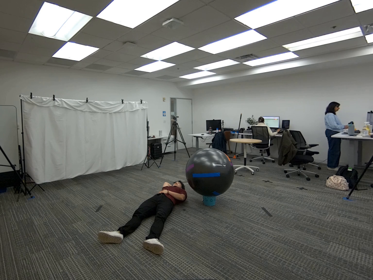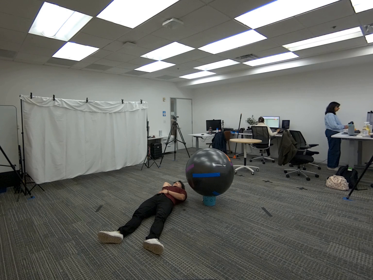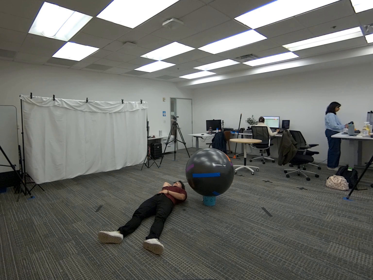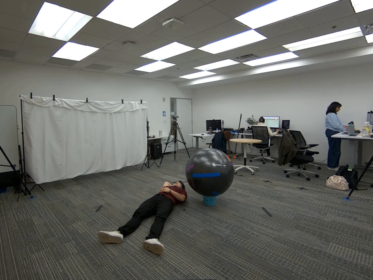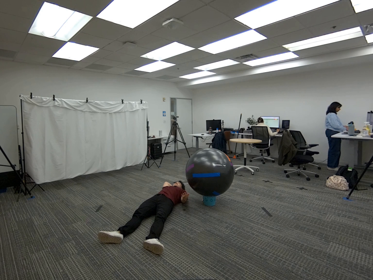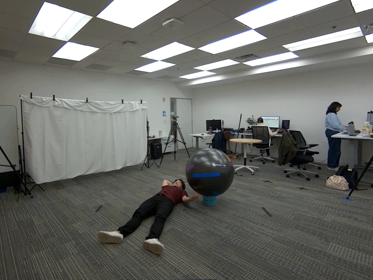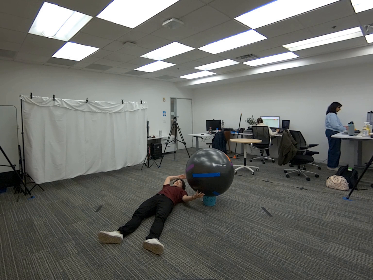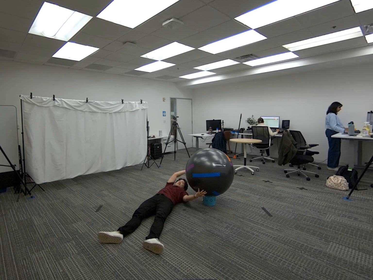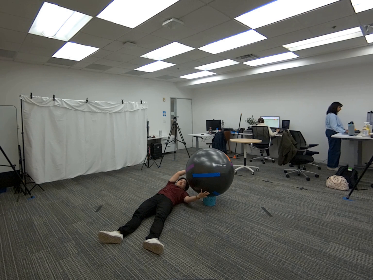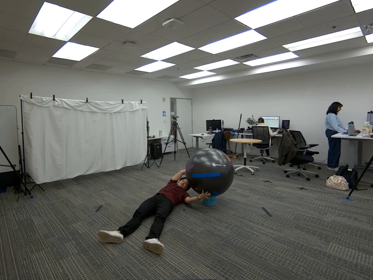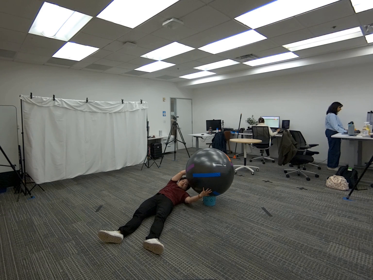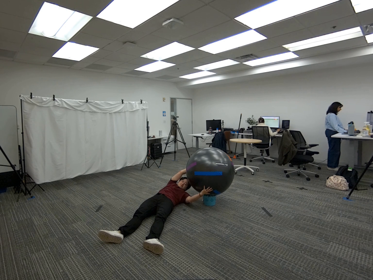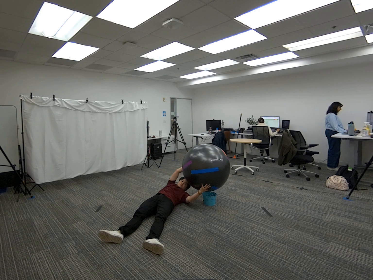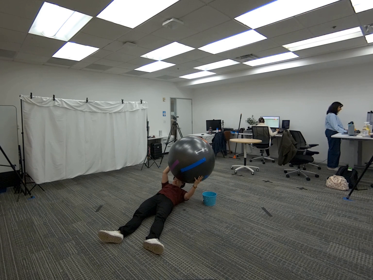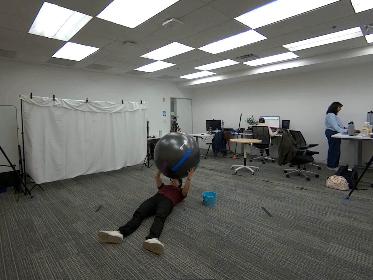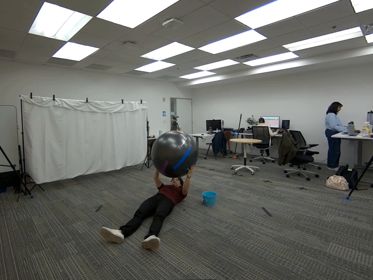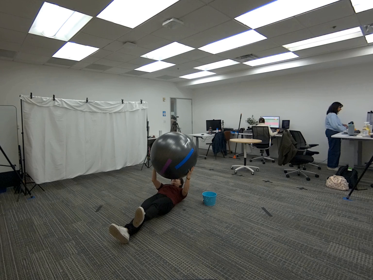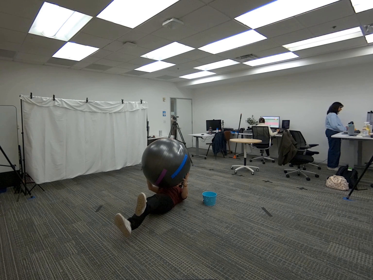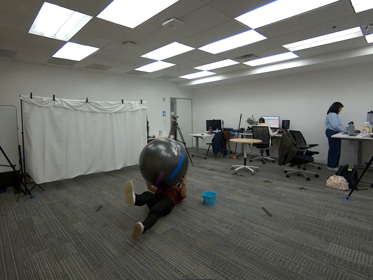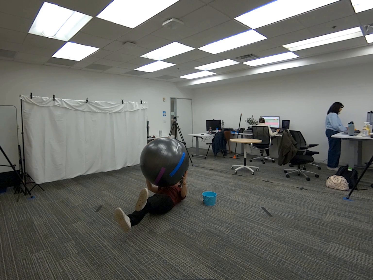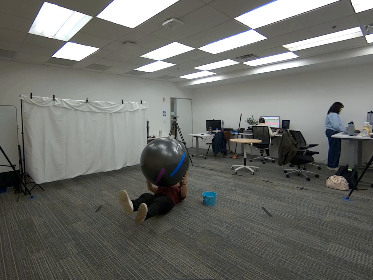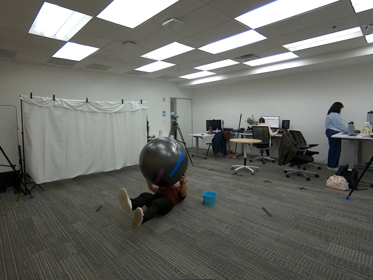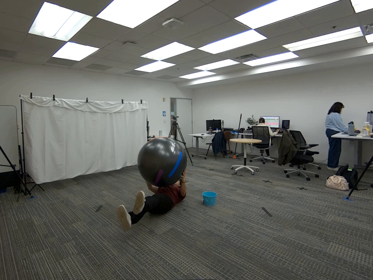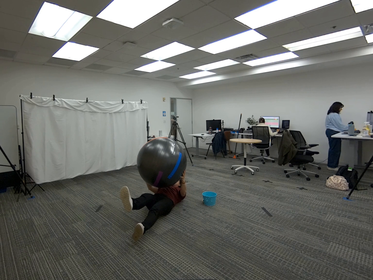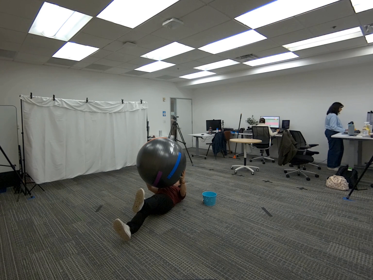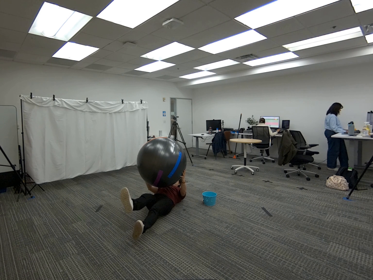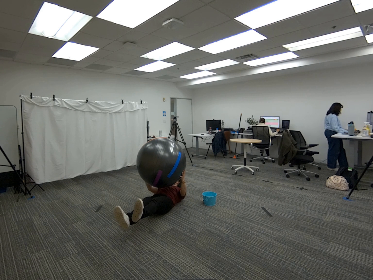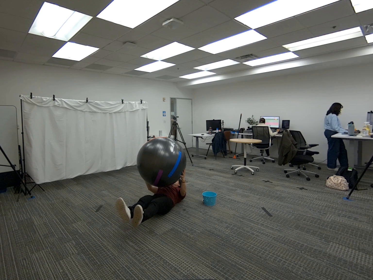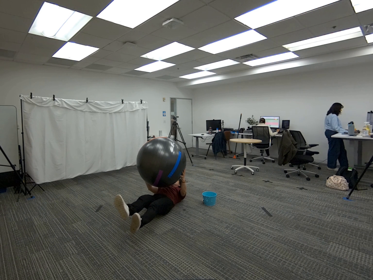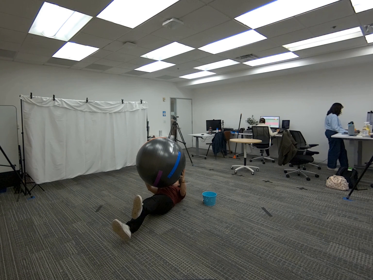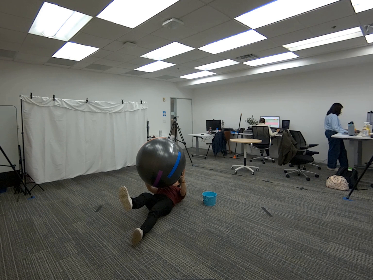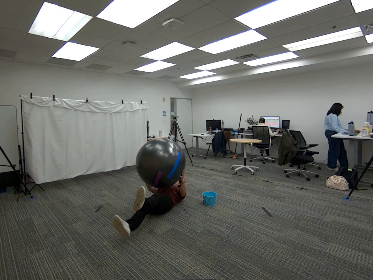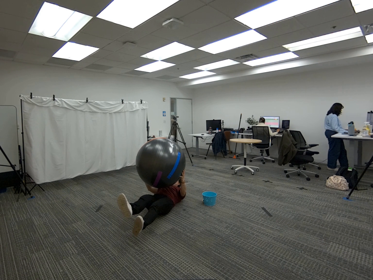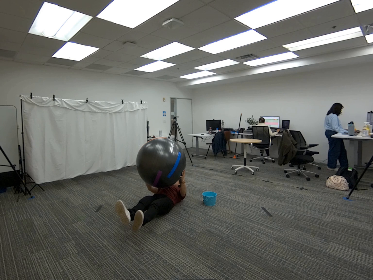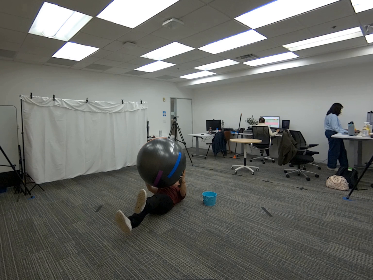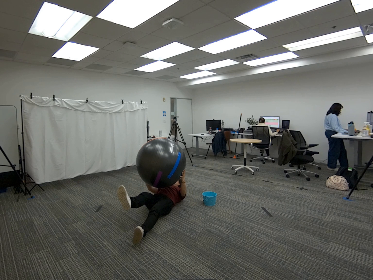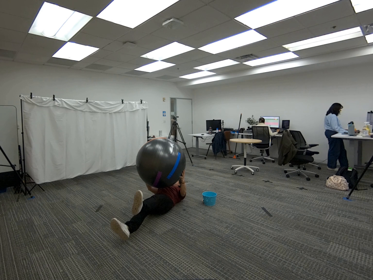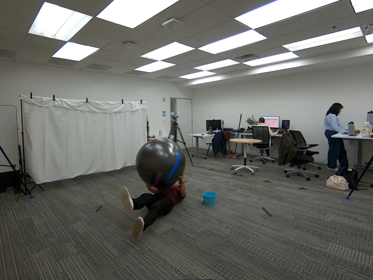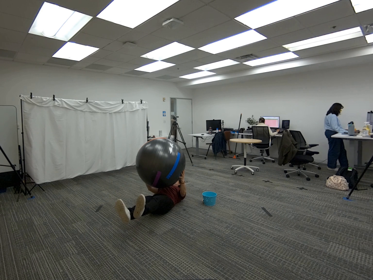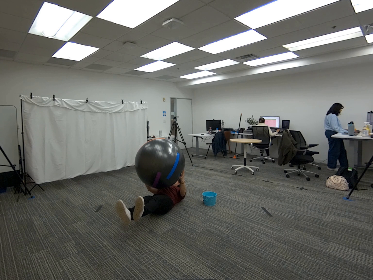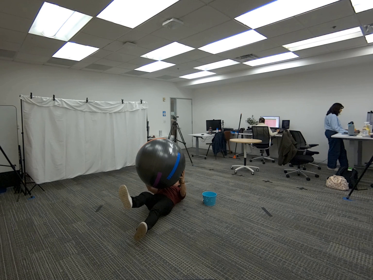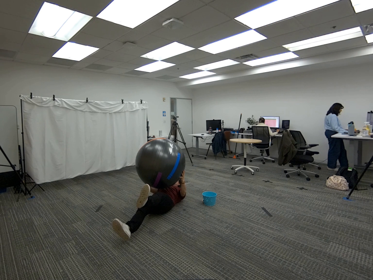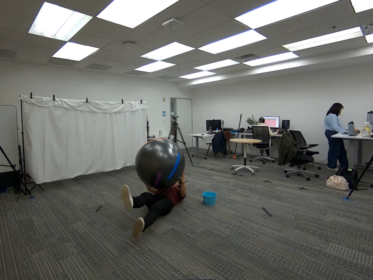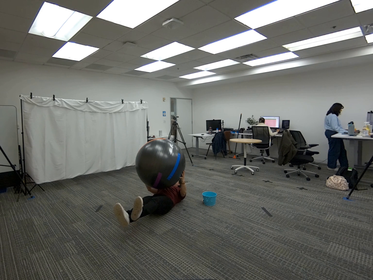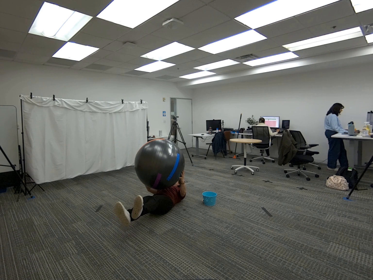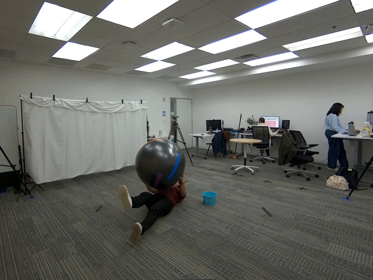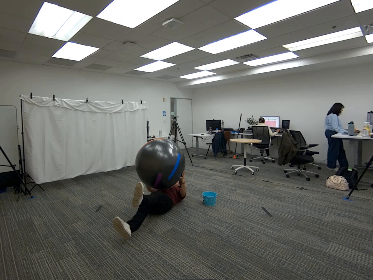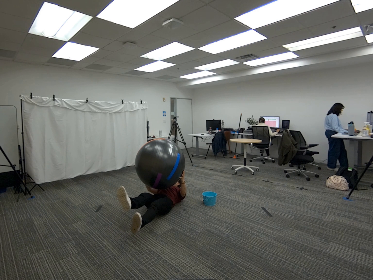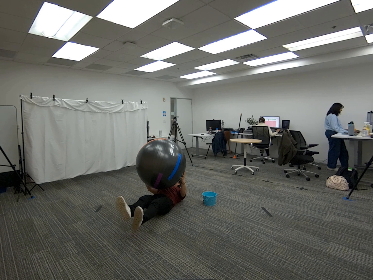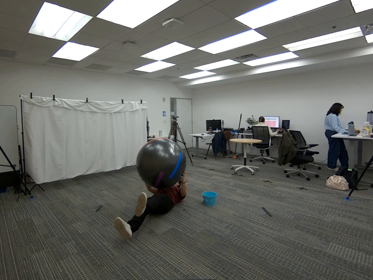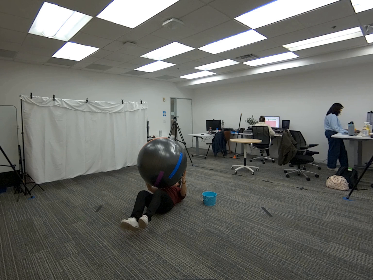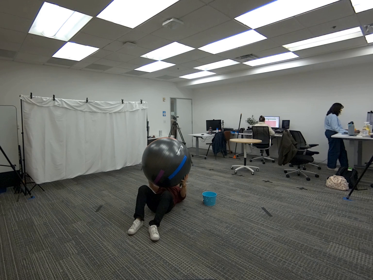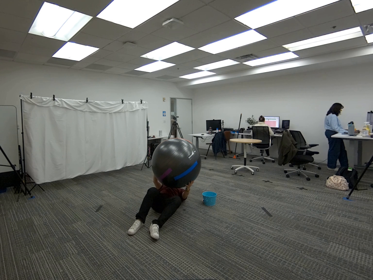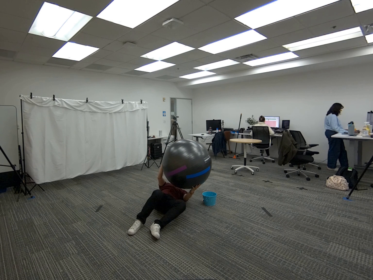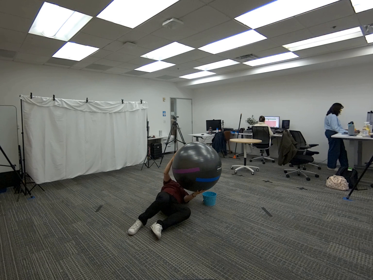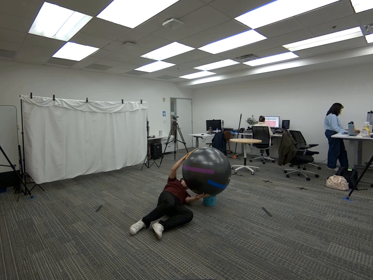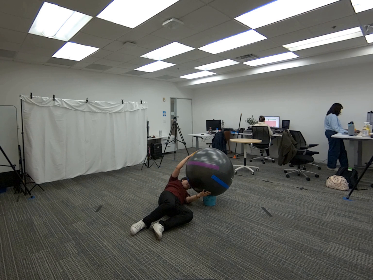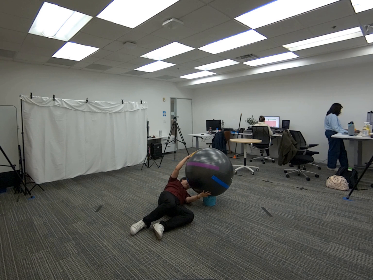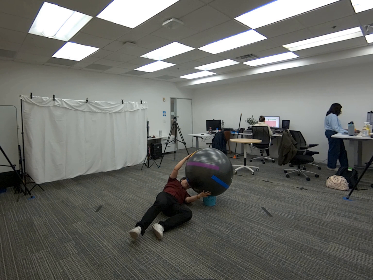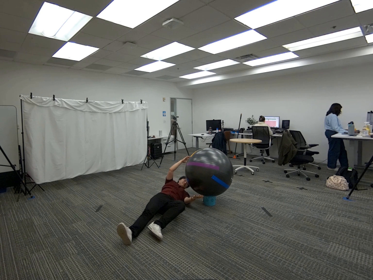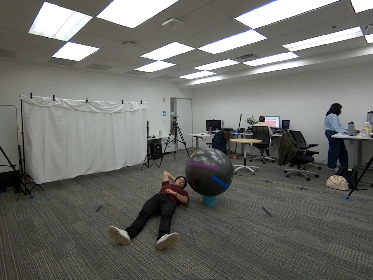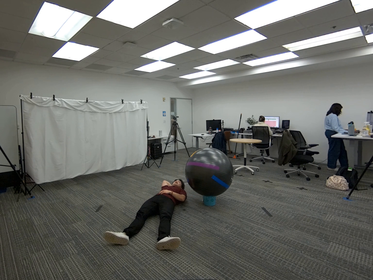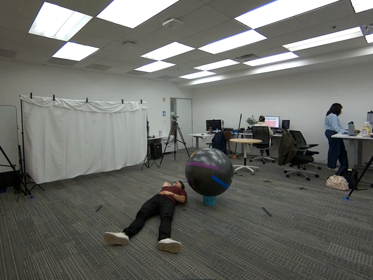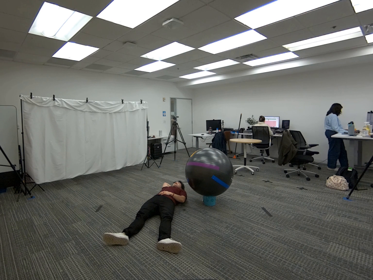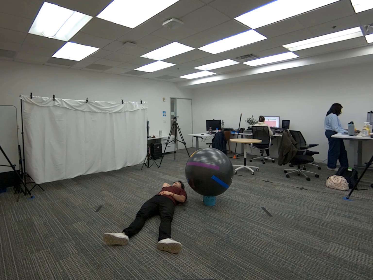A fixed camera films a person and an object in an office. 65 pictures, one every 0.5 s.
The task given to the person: Begin by laying on the ground. Reach over to the yoga ball on your side and raise the yoga ball infront of you in the air as you perform leg kicks. Use the yoga ball as balance. Place yoga ball on the ground when complete.
